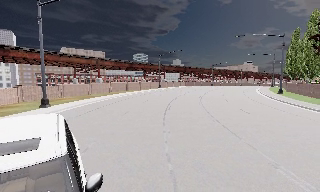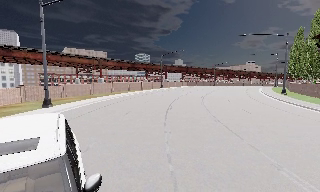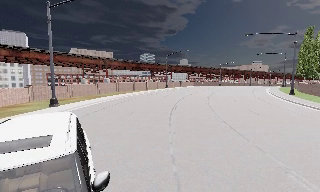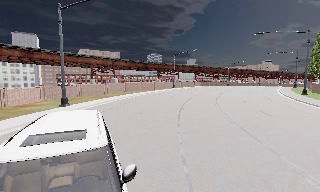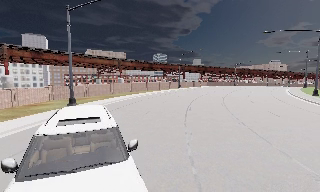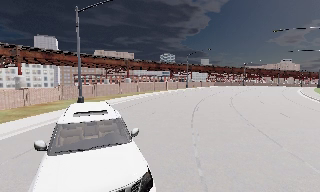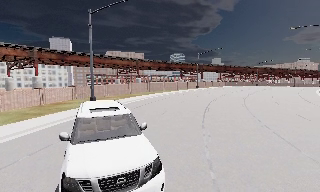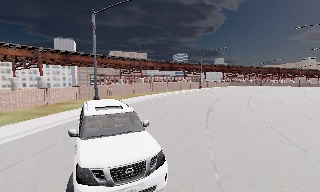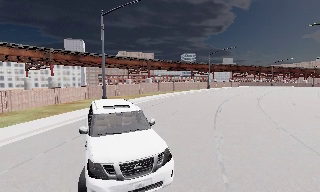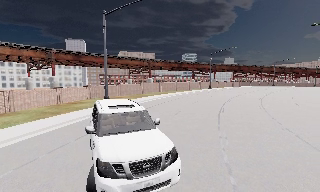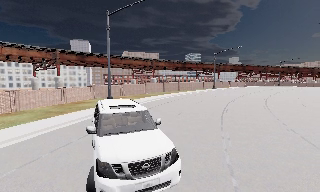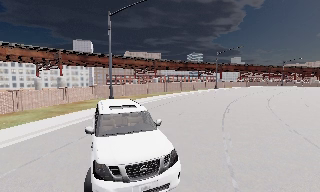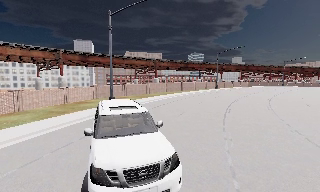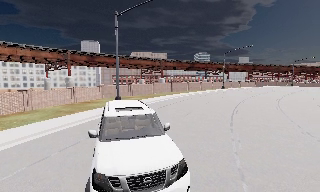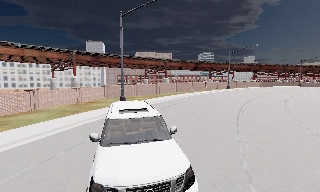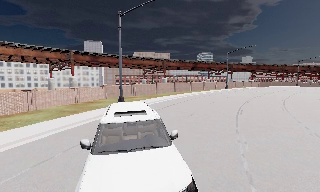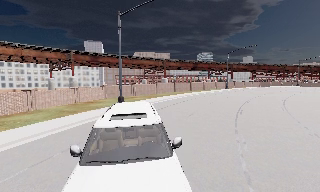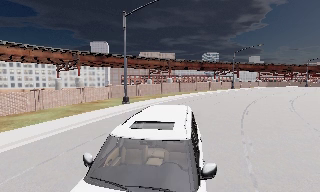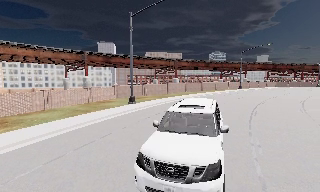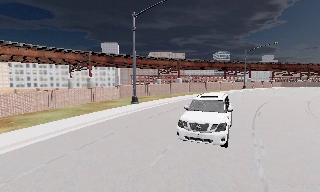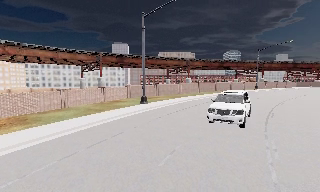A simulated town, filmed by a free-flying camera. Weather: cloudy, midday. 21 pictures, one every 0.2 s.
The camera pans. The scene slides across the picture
to the right.
The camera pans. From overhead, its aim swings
counterclockwise.
0.0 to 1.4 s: The scene slides to the right, as the camera pans about 15 degrees to its left.
1.4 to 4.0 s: The camera pans to its left, which is counterclockwise from overhead, by about 15 degrees. It travels forward, about 0.5 m, so what stands in front looms larger.
The film runs backward here.
